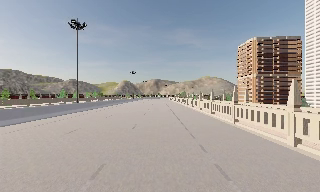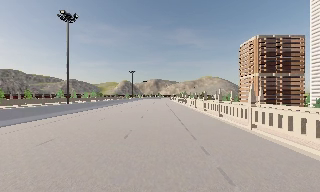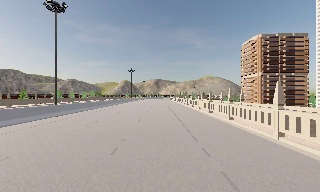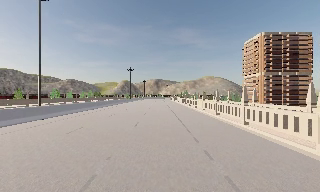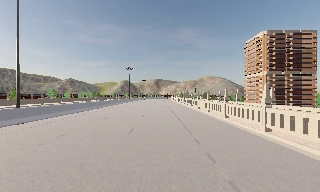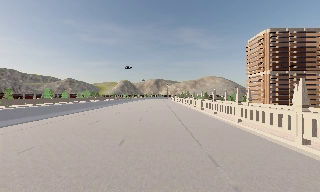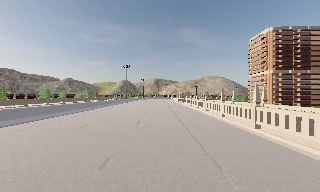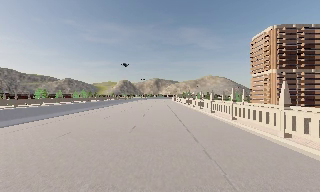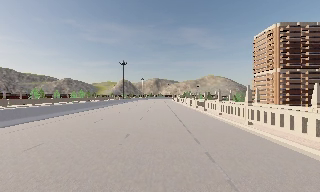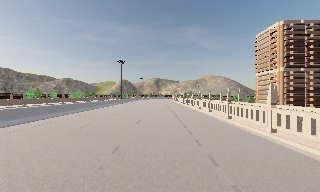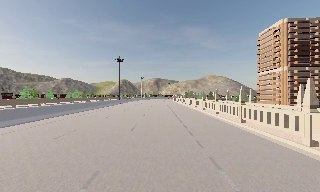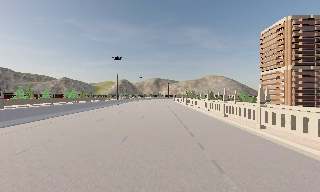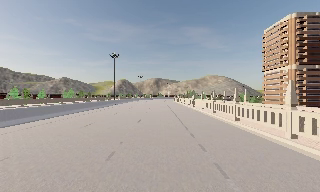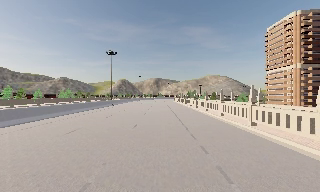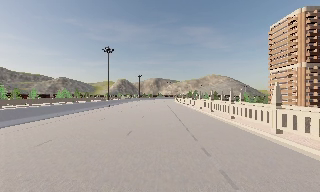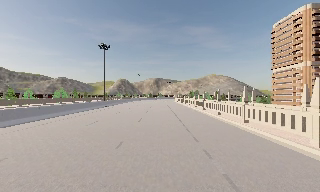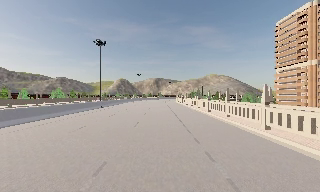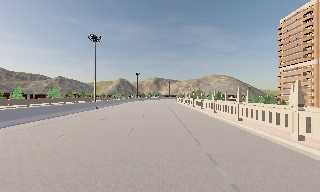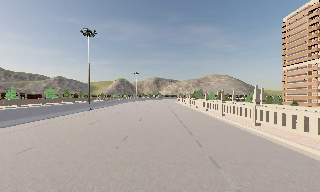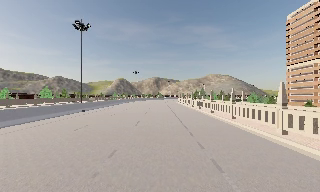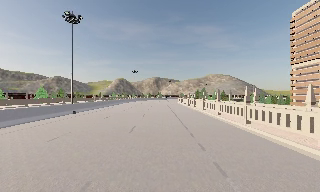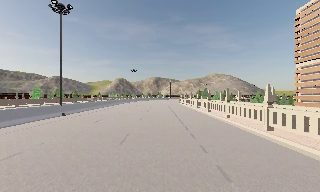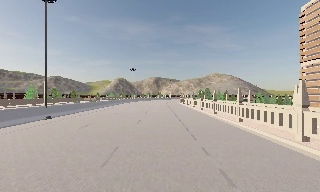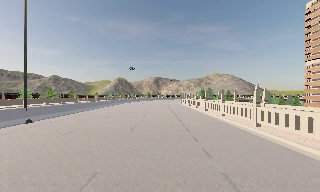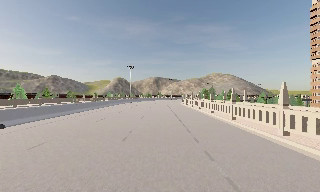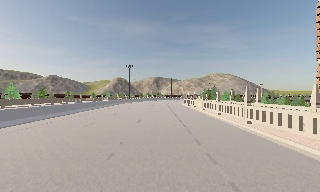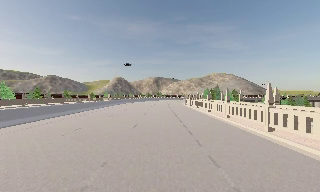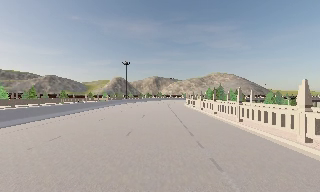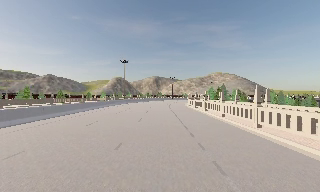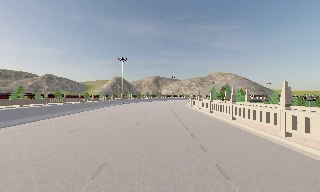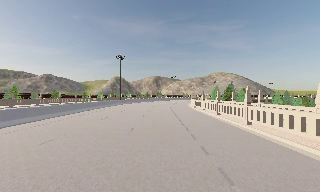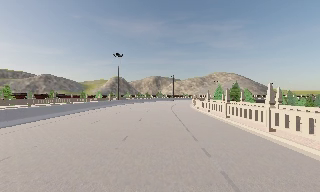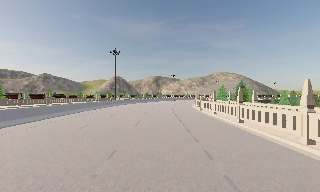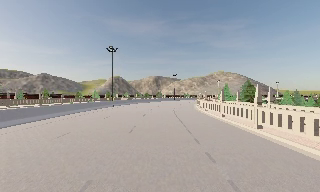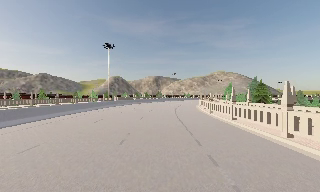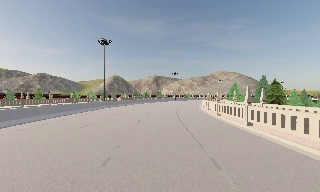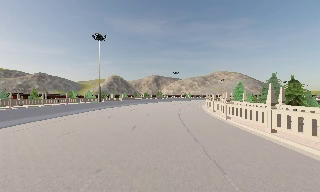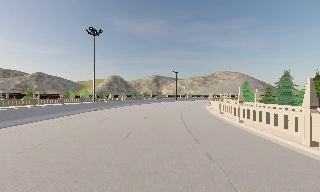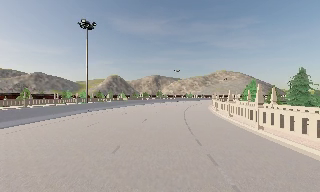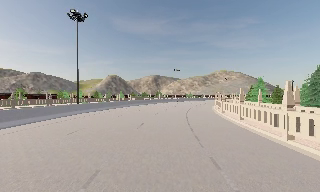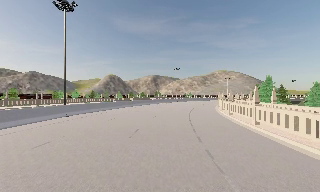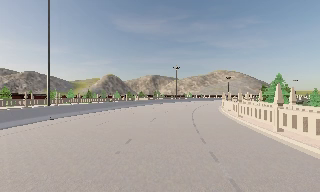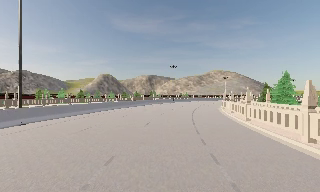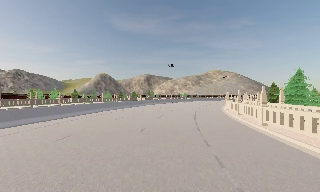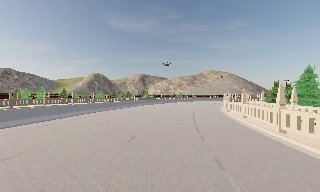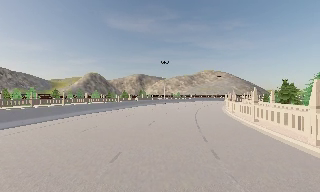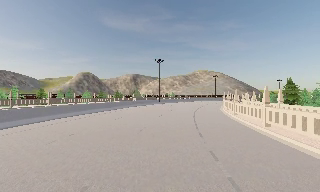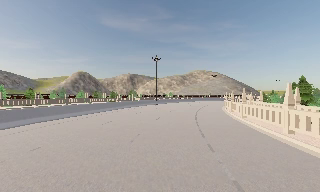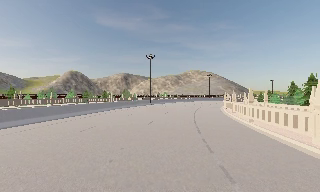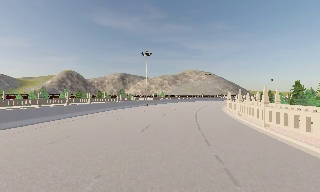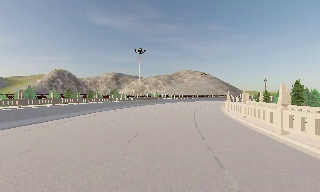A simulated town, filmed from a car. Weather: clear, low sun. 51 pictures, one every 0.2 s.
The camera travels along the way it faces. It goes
forward.
0.0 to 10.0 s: The camera swings to its right by about 15 degrees, and the scene slides to the left. It travels forward, about 110 m, so what stands in front looms larger.
The film runs forward here.
